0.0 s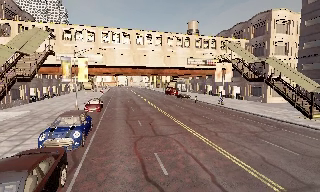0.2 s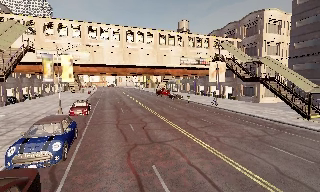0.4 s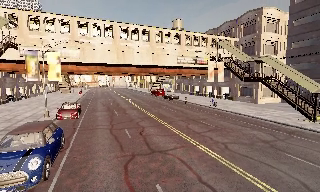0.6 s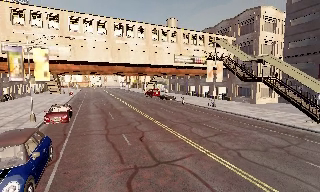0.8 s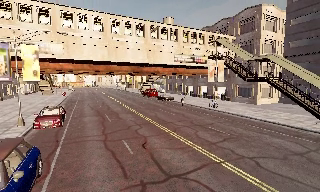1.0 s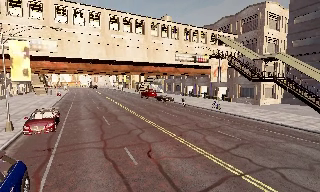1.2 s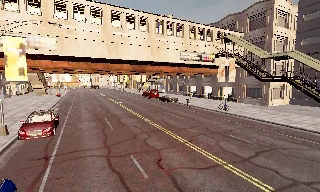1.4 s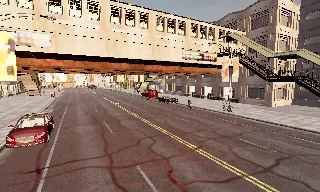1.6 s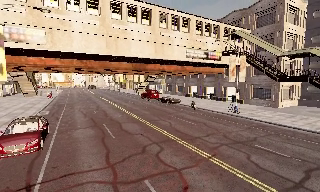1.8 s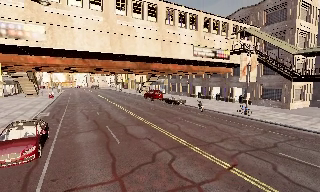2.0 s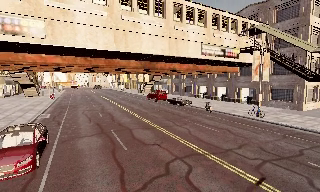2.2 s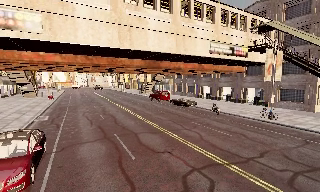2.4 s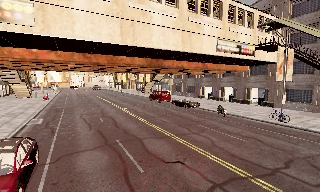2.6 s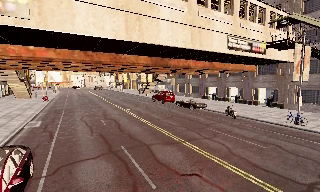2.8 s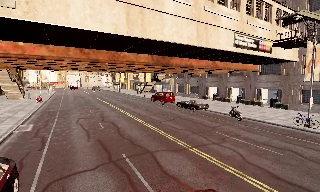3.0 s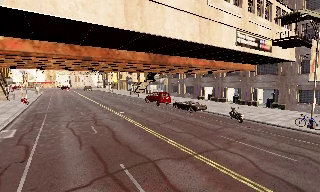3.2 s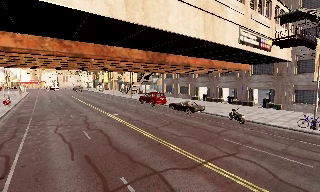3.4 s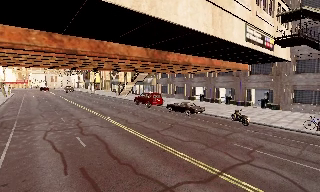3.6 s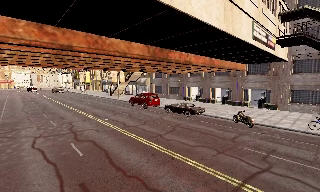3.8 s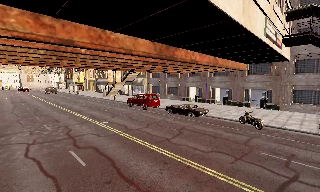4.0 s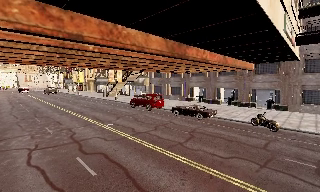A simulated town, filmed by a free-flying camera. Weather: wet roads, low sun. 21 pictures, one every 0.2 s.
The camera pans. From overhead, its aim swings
clockwise.
0.0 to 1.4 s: The camera pans to its right, which is clockwise from overhead, by about 15 degrees. It travels forward and to its left, about 9 m, so what stands in front looms larger.
1.4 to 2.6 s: The camera travels forward and to its left, about 7 m, so what stands in front looms larger.
2.6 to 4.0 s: The camera pans to its right, which is clockwise from overhead, by about 15 degrees. It travels forward and to its left, about 8 m, so what stands in front looms larger.
The film runs backward here.
